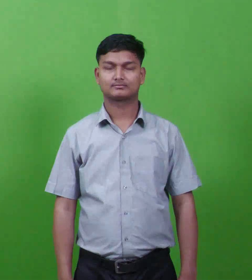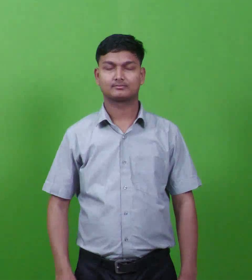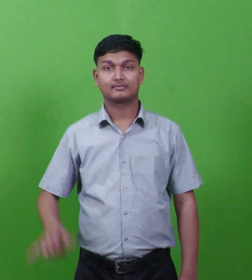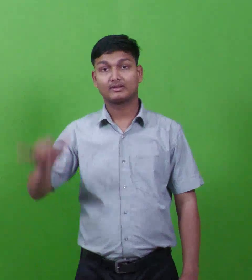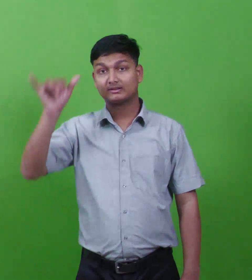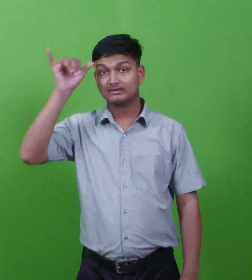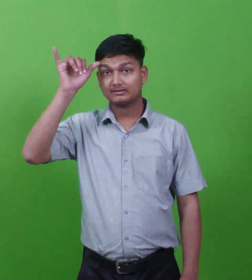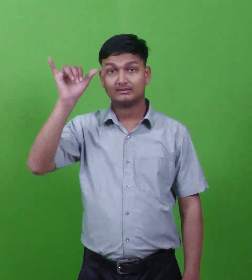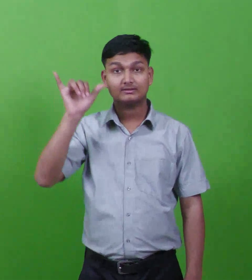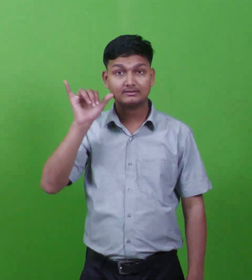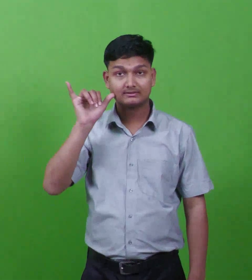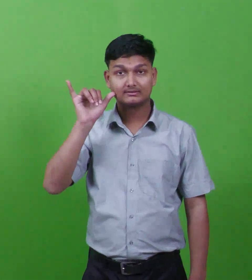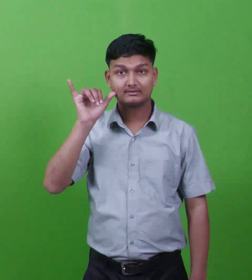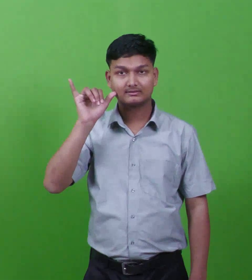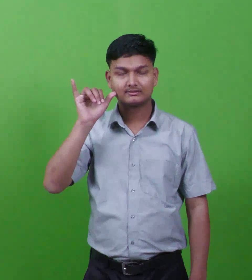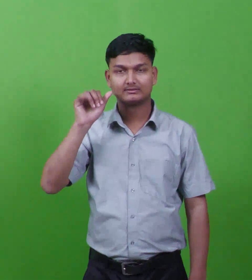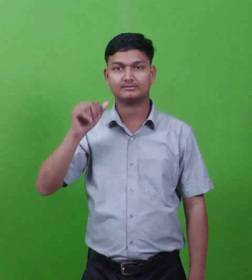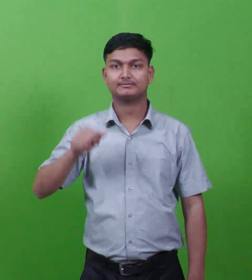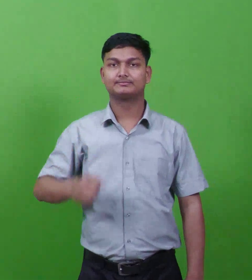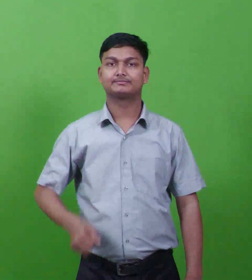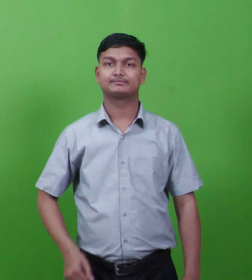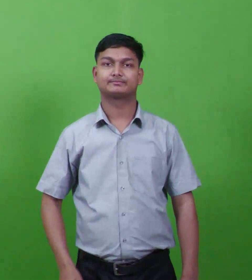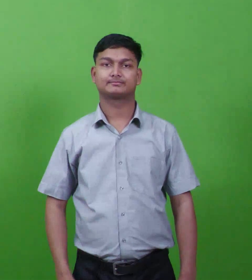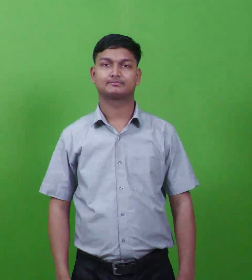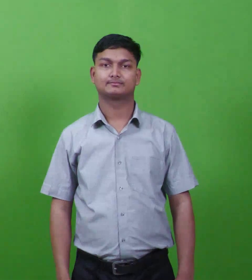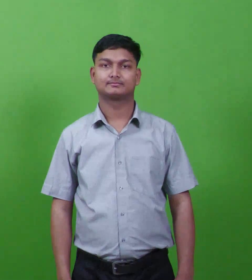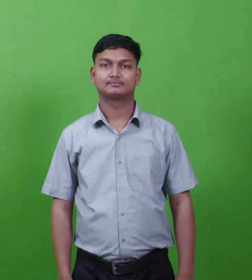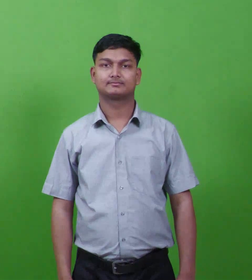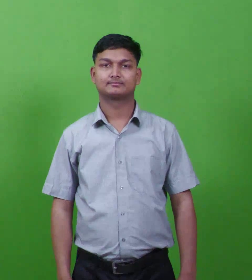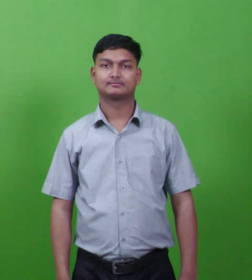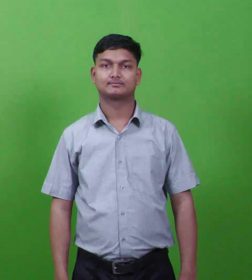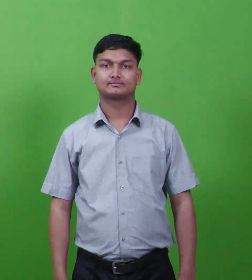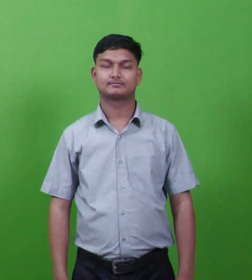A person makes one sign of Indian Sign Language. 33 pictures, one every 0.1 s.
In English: john (father of peter)
